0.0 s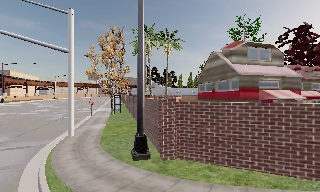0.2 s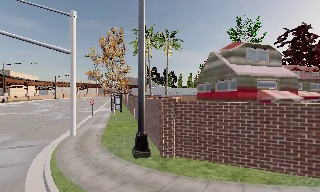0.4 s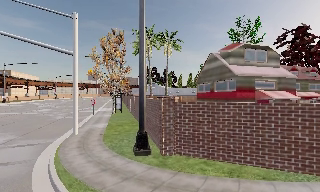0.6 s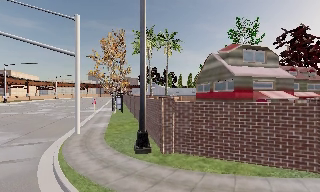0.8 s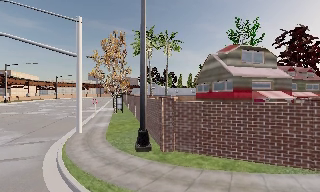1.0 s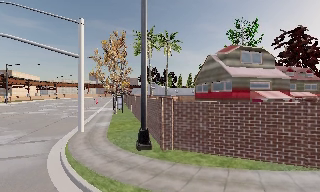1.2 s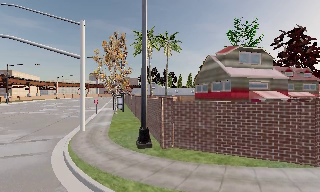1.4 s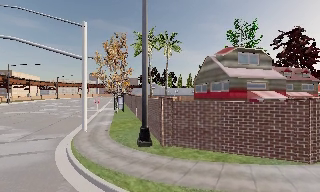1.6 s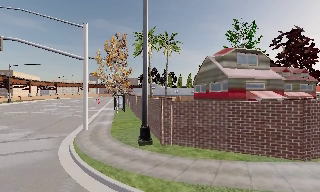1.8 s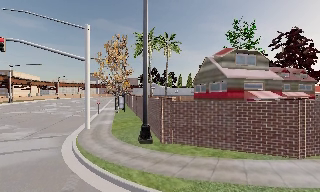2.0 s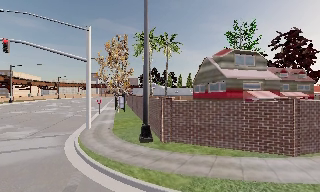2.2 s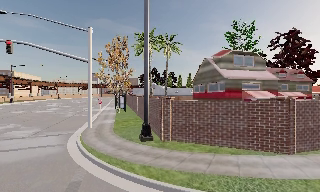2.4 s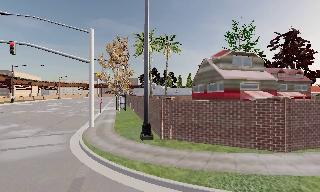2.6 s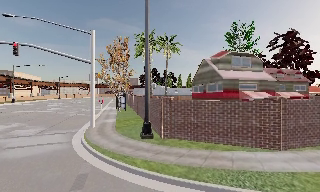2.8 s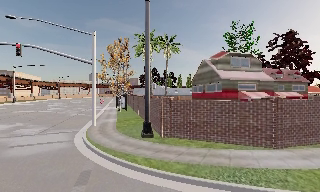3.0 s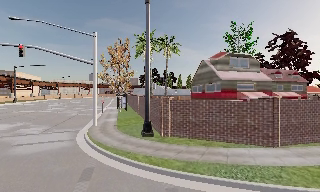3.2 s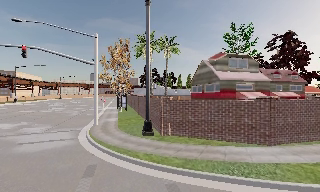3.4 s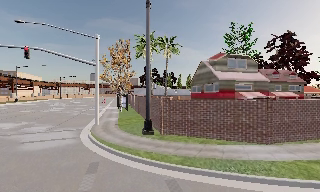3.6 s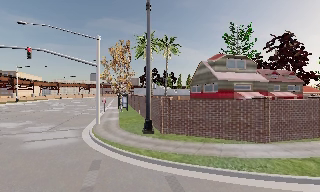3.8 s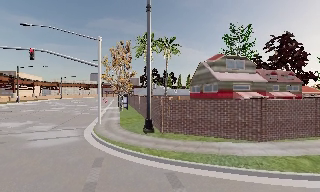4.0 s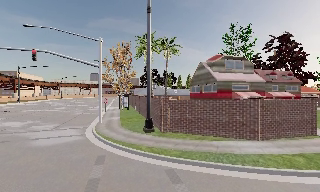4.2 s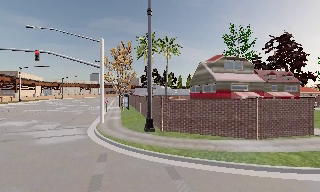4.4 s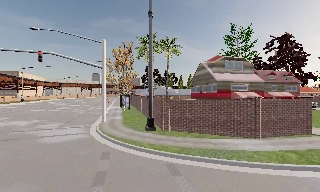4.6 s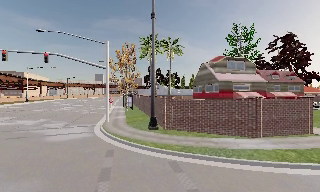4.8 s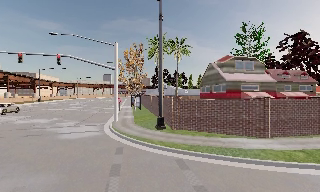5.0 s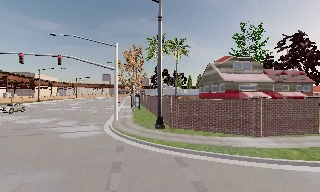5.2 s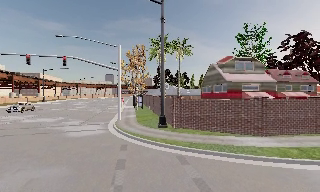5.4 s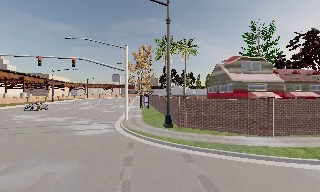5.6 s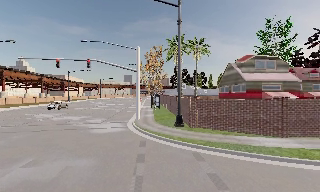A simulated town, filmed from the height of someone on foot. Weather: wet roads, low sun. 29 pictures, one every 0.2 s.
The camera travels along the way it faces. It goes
backward.
0.0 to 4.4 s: The camera travels backward, about 5 m, so what stands in front gets smaller.
4.4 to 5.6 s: The camera pans to its left, which is counterclockwise from overhead, by about 10 degrees. It travels backward, about 1.5 m, so what stands in front gets smaller.
The film runs backward here.
